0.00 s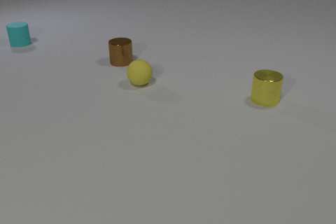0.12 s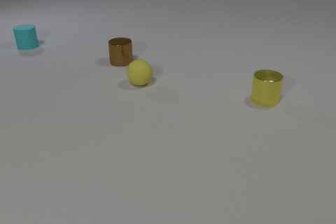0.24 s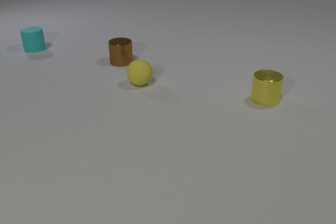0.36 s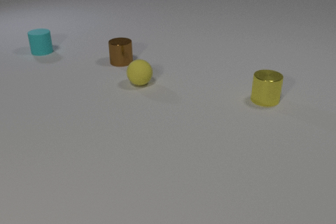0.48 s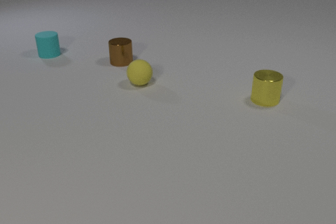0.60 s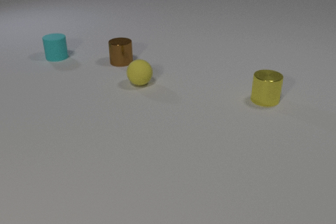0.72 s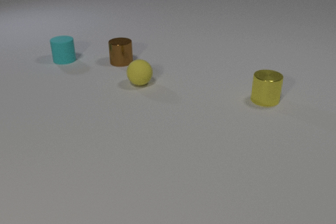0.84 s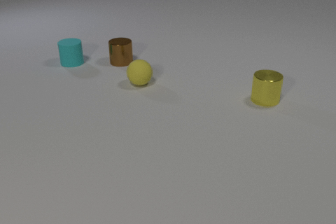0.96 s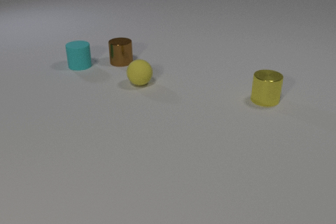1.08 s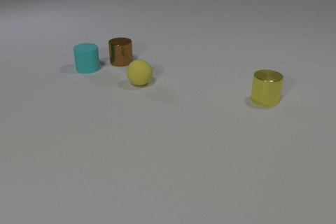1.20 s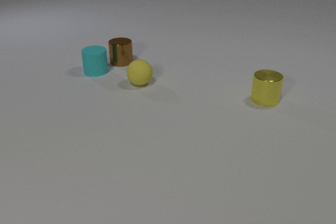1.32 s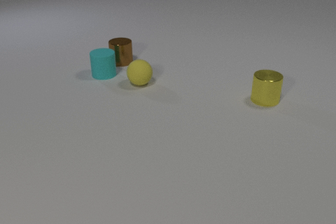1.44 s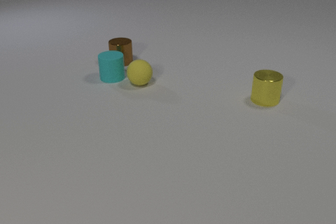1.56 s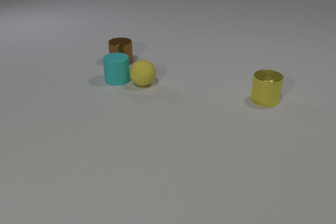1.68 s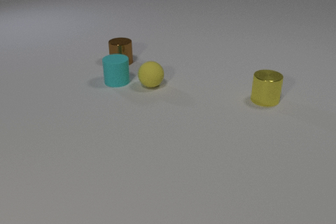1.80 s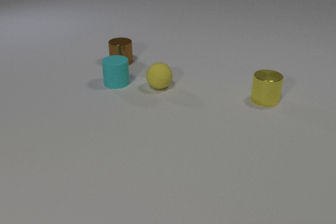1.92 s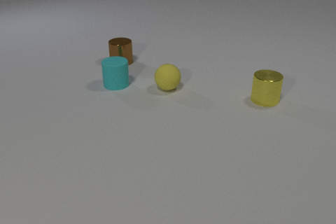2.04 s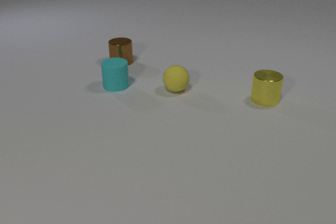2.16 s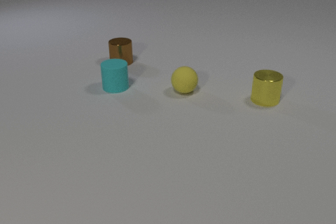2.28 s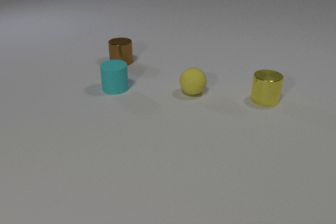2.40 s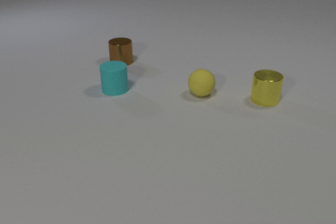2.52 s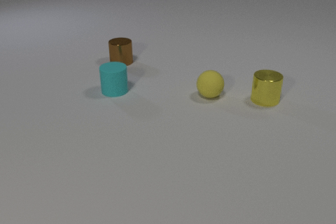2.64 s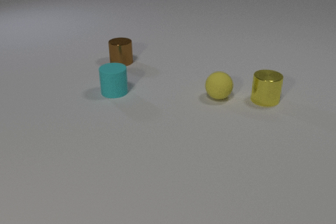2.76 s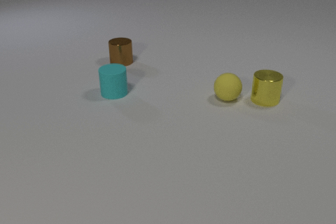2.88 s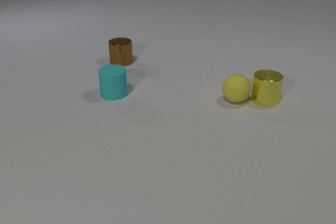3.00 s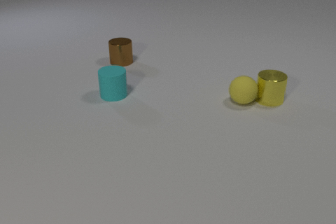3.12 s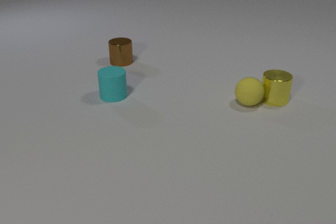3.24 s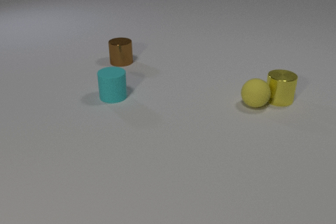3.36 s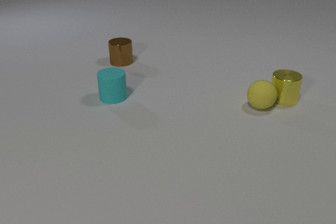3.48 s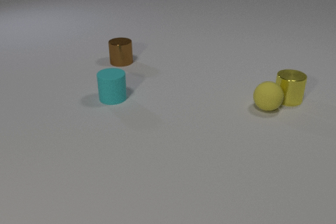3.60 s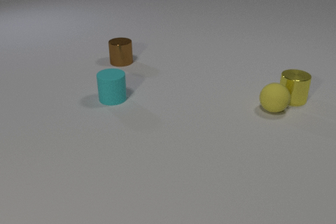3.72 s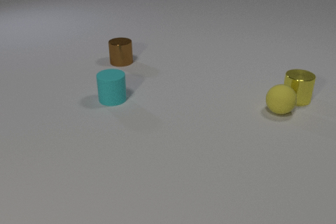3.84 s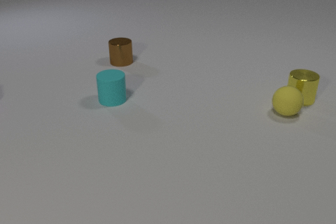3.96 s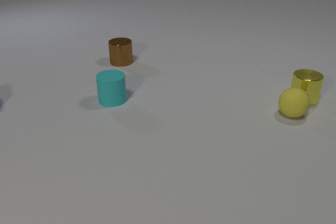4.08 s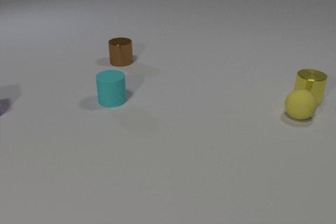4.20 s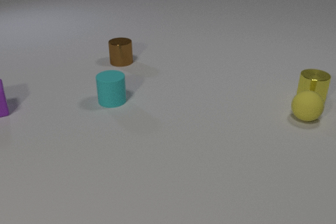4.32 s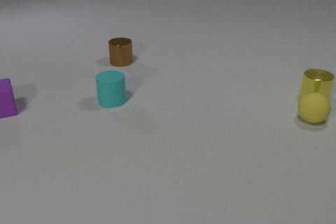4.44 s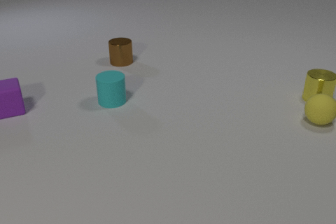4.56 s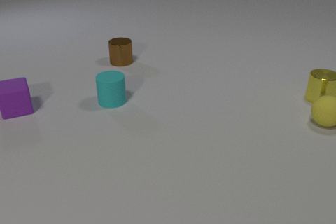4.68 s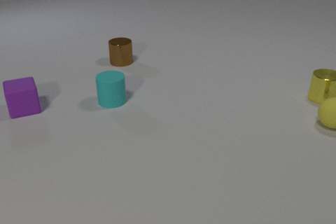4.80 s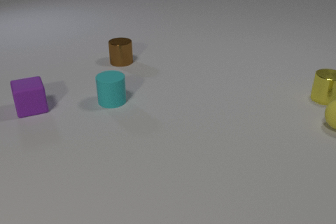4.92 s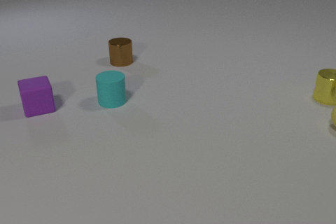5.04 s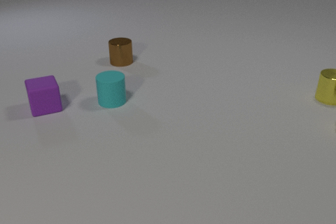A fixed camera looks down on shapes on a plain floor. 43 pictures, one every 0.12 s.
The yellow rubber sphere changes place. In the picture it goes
to the right.
The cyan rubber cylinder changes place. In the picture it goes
toward the camera.
0.00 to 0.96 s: The cyan rubber cylinder slides toward the camera and to the right.
0.96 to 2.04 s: The cyan rubber cylinder slides toward the camera and to the right. The yellow rubber sphere rolls to the right and toward the camera. The cyan rubber cylinder and the yellow rubber sphere collide.
2.04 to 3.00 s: The cyan rubber cylinder slides toward the camera. The yellow rubber sphere rolls to the right. The yellow rubber sphere and the yellow metal cylinder collide.
3.00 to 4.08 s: The cyan rubber cylinder slides toward the camera. The yellow rubber sphere rolls to the right. The yellow metal cylinder slides to the right.
4.08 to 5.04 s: The yellow rubber sphere rolls to the right, leaves at the right edge. The purple rubber cube slides to the right. The yellow metal cylinder slides to the right and away from the camera.
Are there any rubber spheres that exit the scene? yes.
What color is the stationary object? brown.
How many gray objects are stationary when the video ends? 0.
